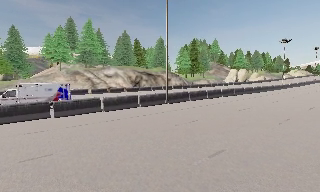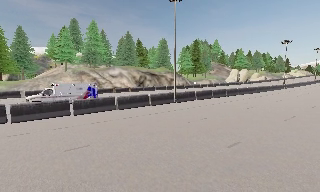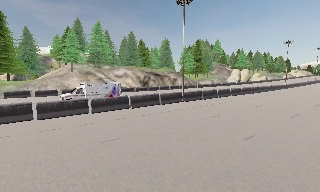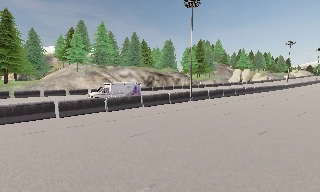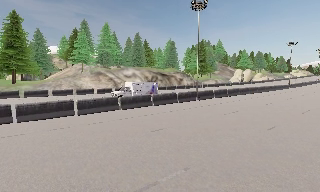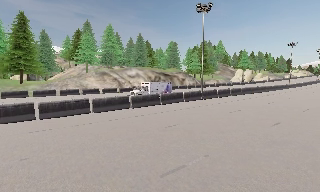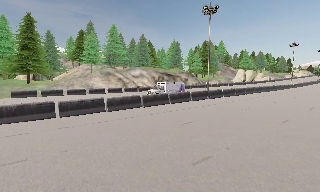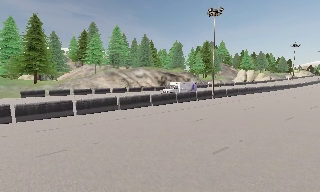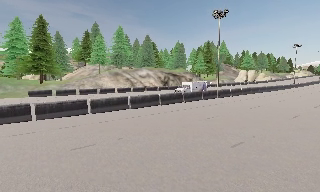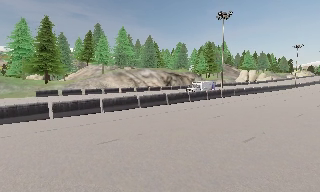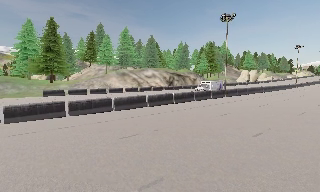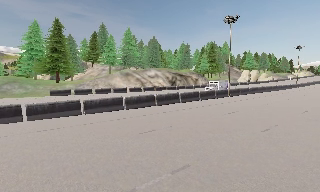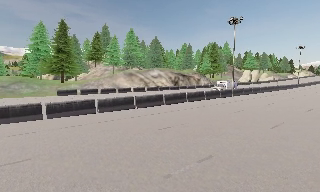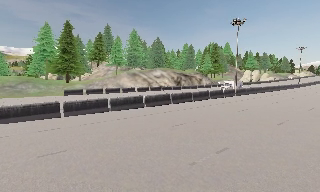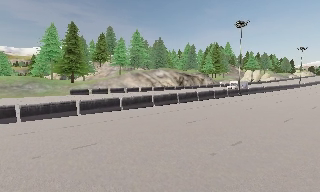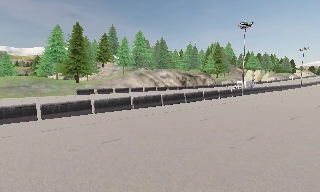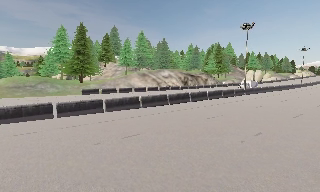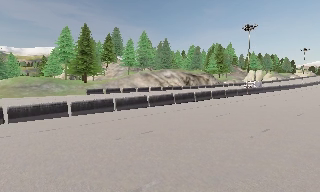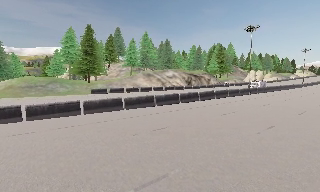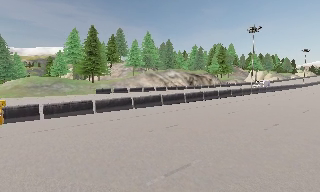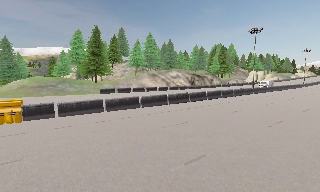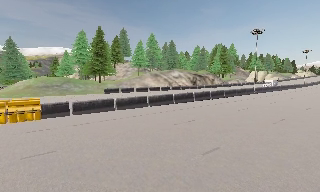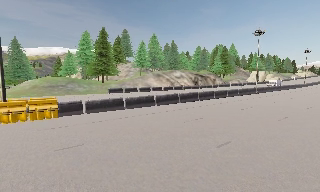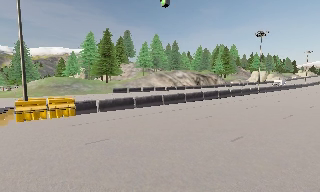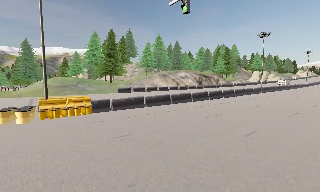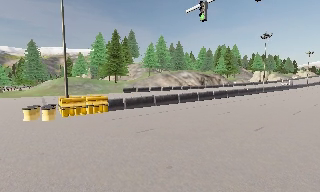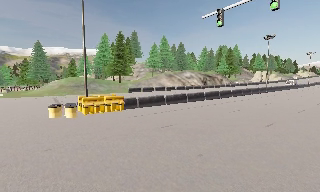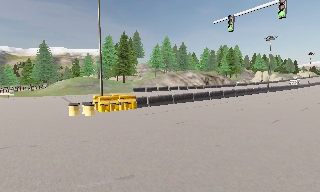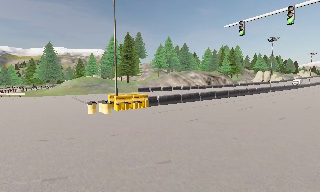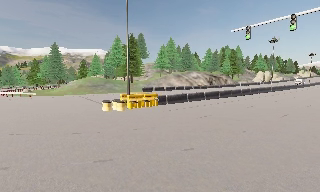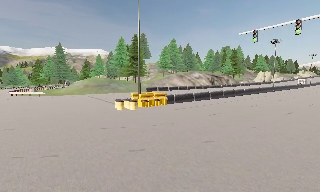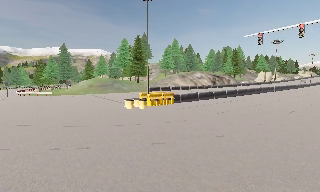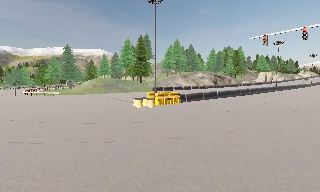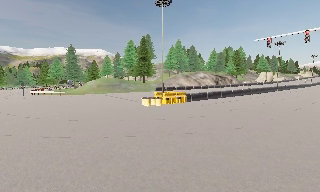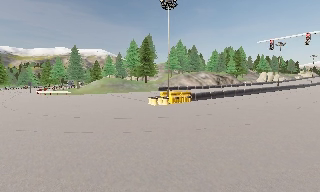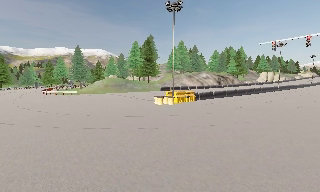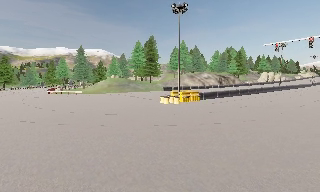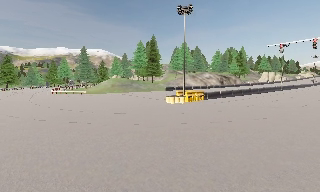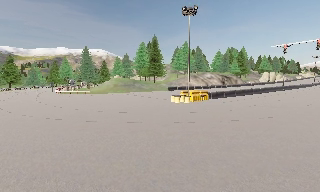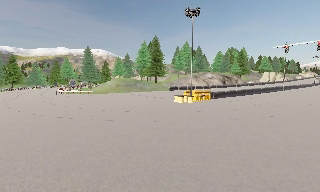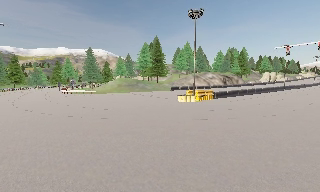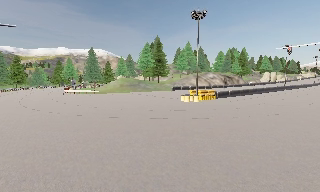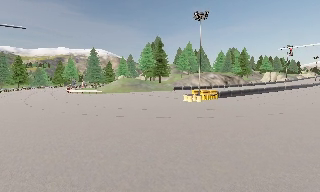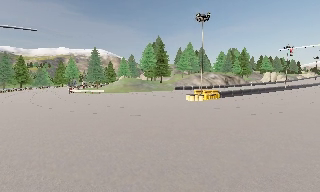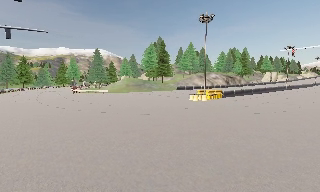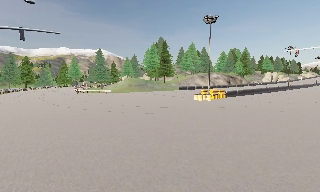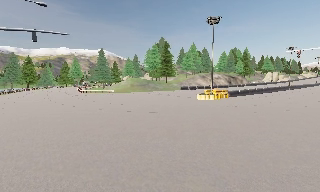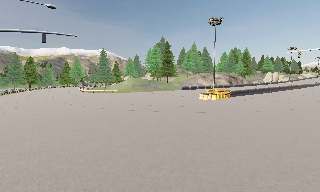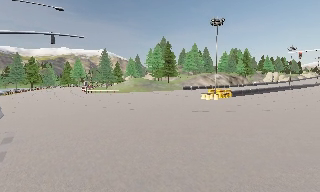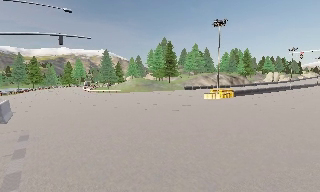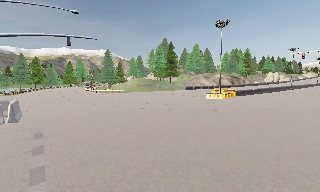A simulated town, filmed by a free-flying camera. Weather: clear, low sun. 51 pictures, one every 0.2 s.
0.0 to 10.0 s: The camera travels to its left and backward, about 50 m, so close, fixed things drift to the right. It loses speed.
The film runs backward here.
